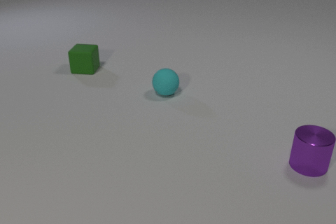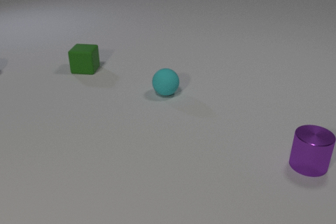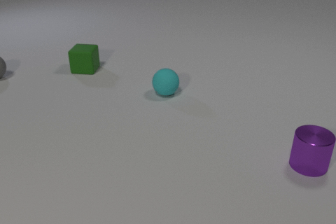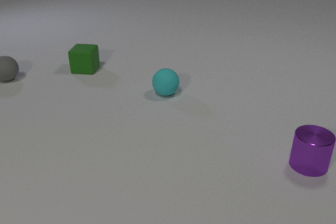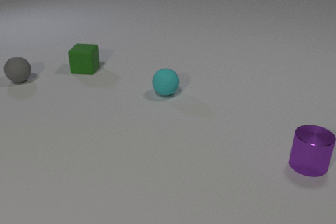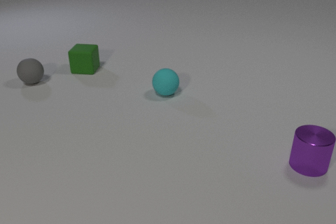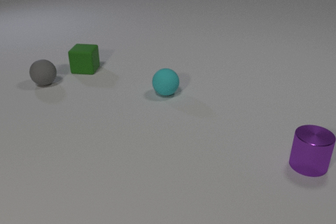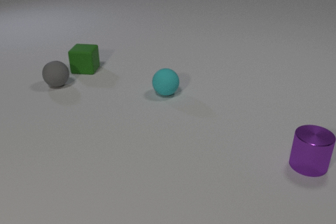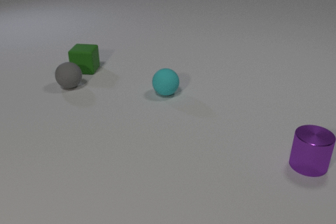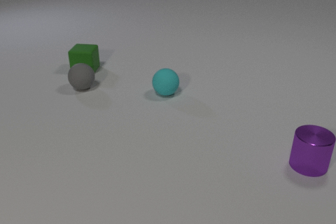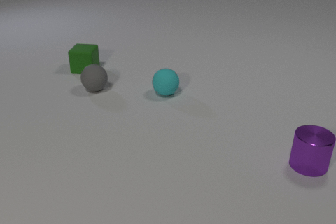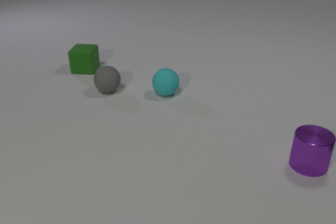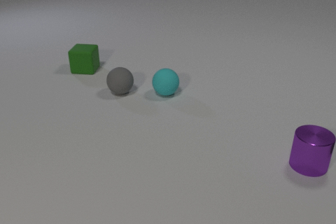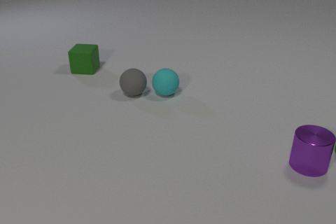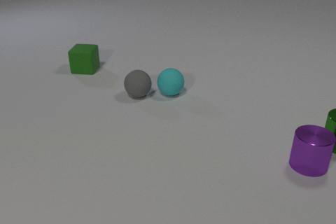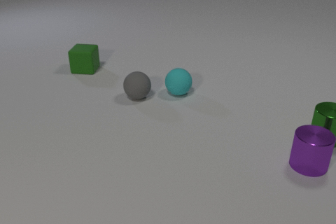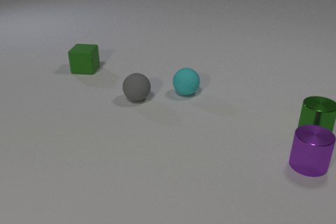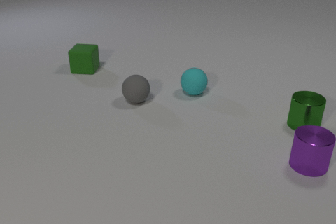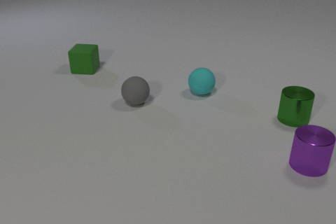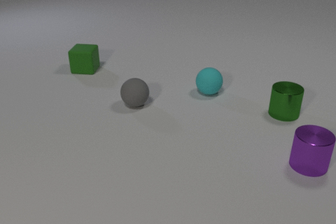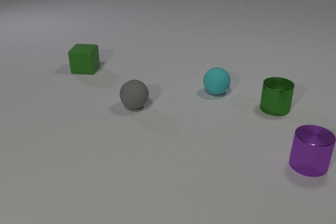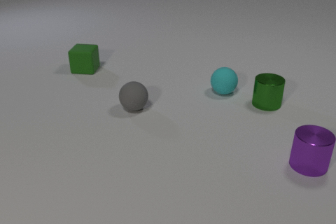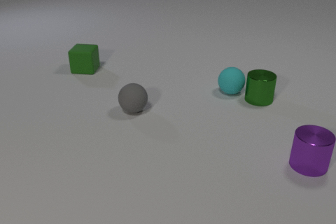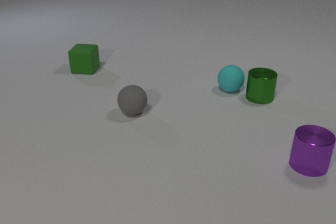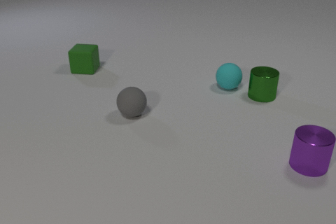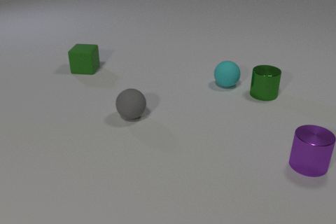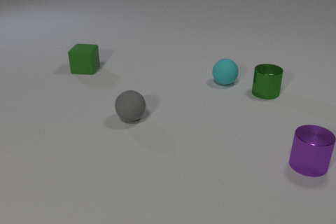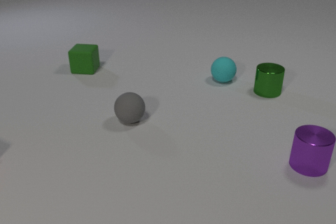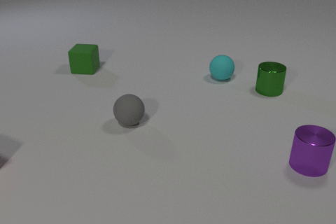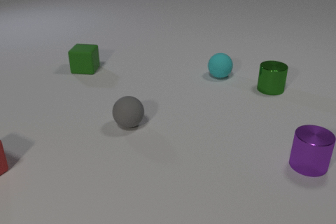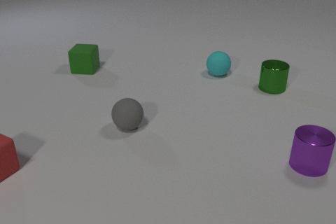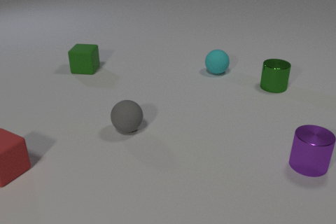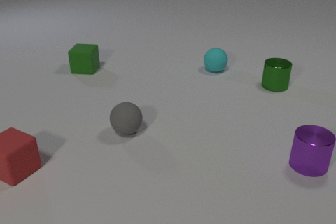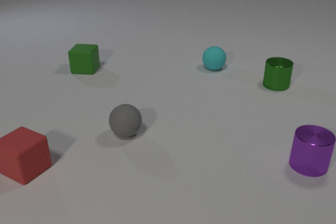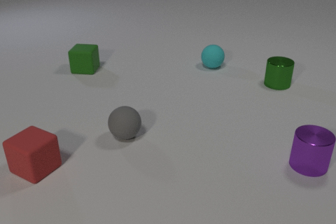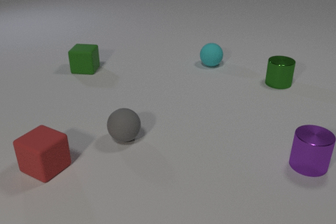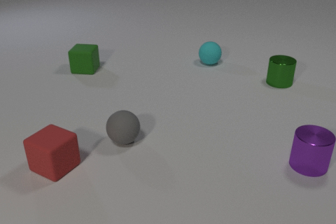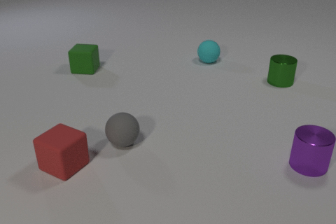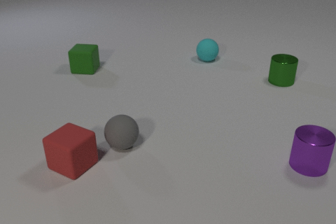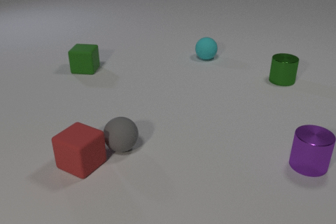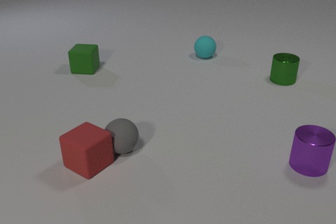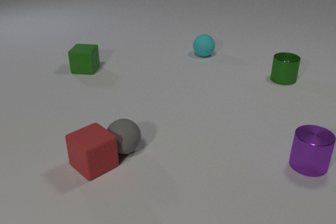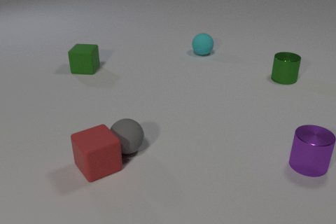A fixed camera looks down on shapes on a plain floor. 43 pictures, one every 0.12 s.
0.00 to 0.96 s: The gray rubber sphere comes in at the left edge, rolls to the right and toward the camera.
0.96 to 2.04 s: The gray rubber sphere rolls to the right and toward the camera. The cyan rubber sphere rolls to the right. The green metal cylinder comes in at the right edge, slides to the left and away from the camera. The gray rubber sphere and the cyan rubber sphere collide.
2.04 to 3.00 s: The gray rubber sphere rolls toward the camera. The cyan rubber sphere rolls to the right and away from the camera. The green metal cylinder slides away from the camera and to the left. The cyan rubber sphere and the green metal cylinder collide.
3.00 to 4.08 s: The gray rubber sphere rolls toward the camera. The cyan rubber sphere rolls away from the camera. The red rubber cube comes in at the left edge, slides to the right. The green metal cylinder slides away from the camera and to the right.
4.08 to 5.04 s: The gray rubber sphere rolls toward the camera. The cyan rubber sphere rolls away from the camera. The red rubber cube slides to the right, spins so that its near face slides to the left, clockwise seen from above. The green metal cylinder slides away from the camera and to the right. The gray rubber sphere and the red rubber cube collide.
Are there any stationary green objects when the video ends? yes.
What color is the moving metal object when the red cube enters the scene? green.
What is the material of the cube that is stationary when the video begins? rubber.
